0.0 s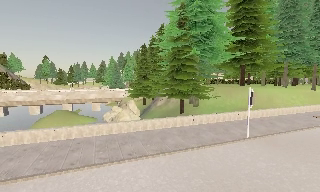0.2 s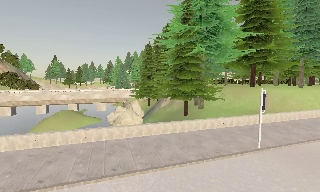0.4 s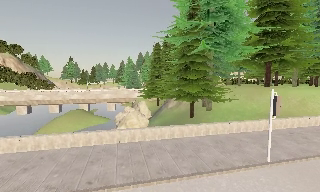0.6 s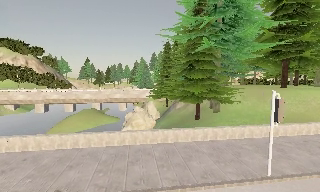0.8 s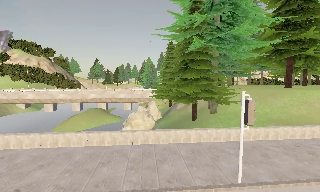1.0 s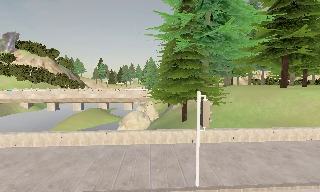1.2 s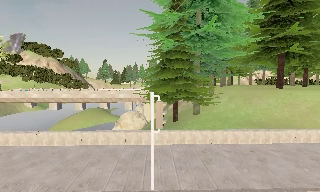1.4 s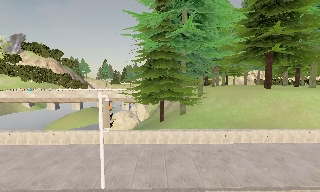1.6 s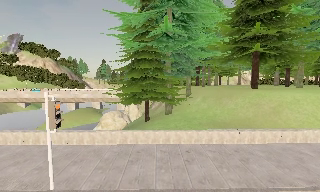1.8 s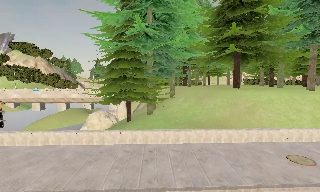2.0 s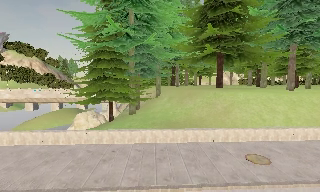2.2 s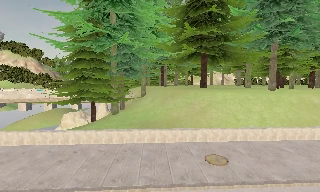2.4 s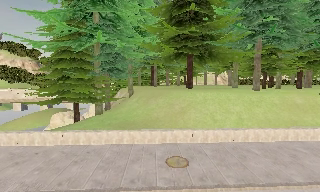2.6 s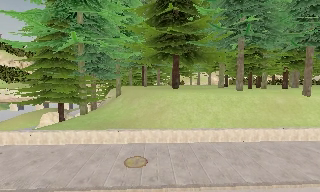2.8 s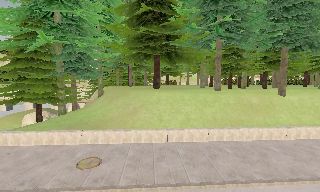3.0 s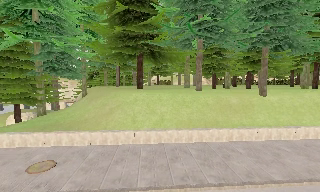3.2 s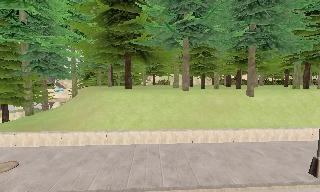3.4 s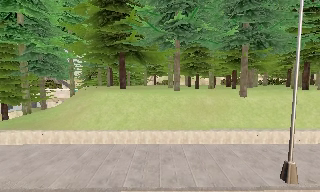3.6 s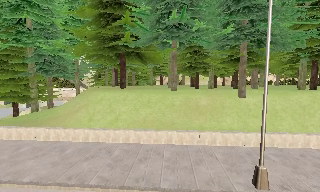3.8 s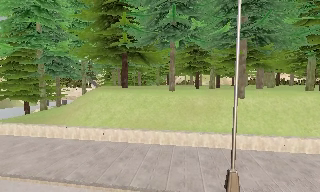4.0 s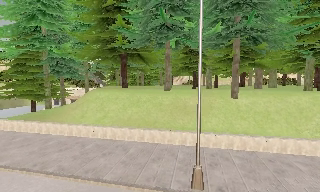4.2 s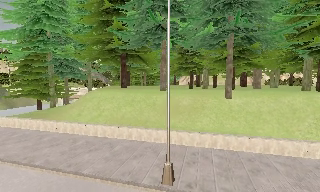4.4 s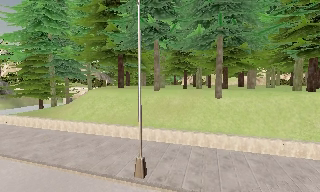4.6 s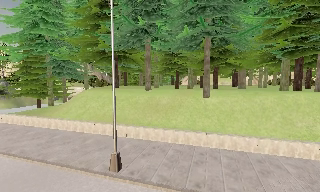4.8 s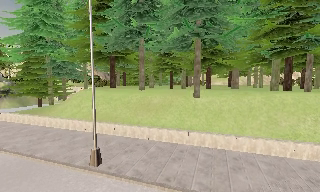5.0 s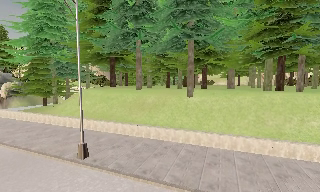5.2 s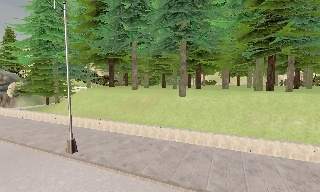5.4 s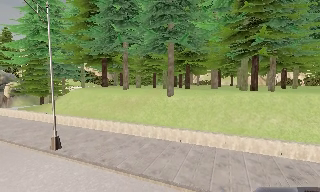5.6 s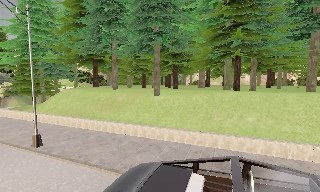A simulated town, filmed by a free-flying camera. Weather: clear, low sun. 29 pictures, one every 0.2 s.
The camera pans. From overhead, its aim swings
counterclockwise.
0.0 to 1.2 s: The camera pans to its left, which is counterclockwise from overhead, by about 20 degrees. It travels to its right and forward, about 9 m.
1.2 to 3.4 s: The camera travels to its right, about 19 m, so close, fixed things drift to the left.
3.4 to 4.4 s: The camera pans to its left, which is counterclockwise from overhead, by about 20 degrees. It travels to its right, about 7 m.
4.4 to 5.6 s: The camera travels to its right, about 7 m, so close, fixed things drift to the left.
The film runs forward here.
